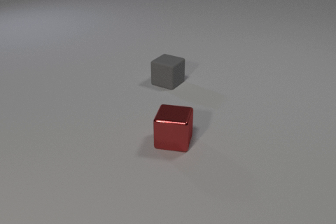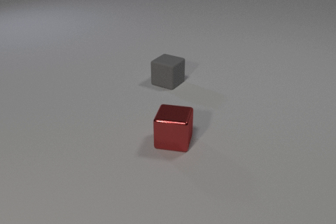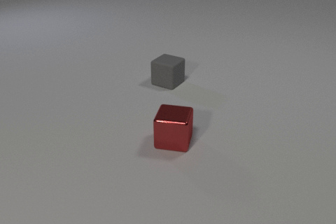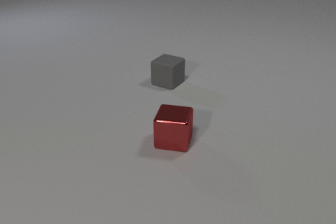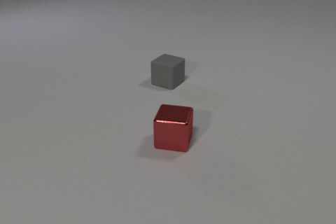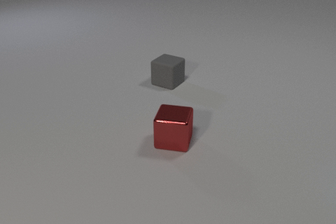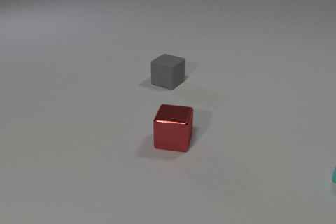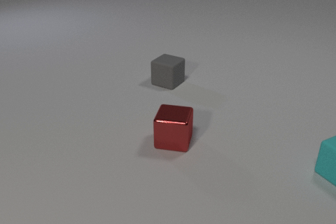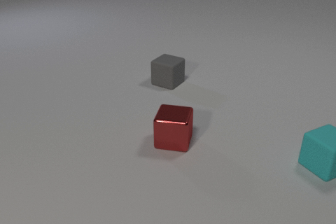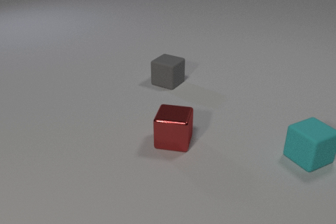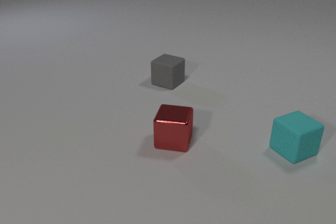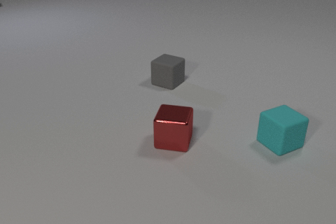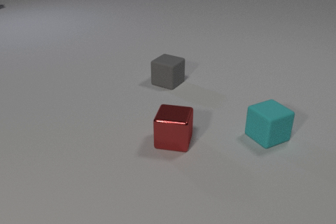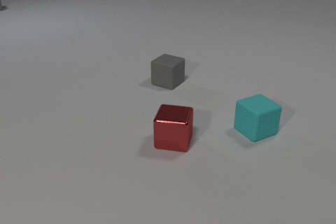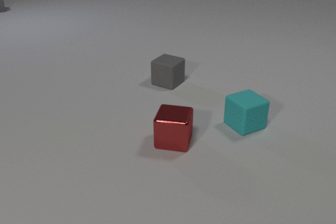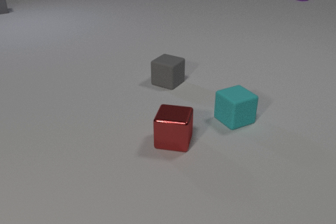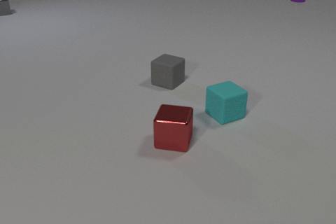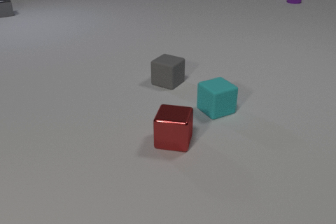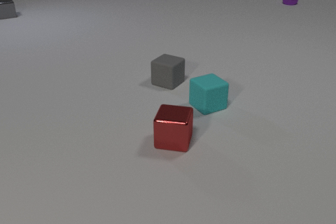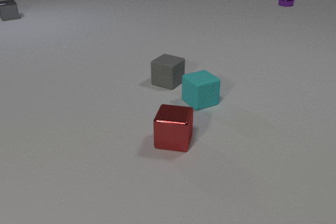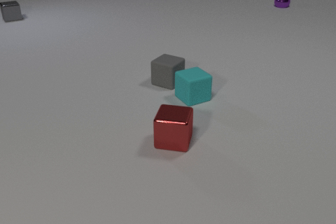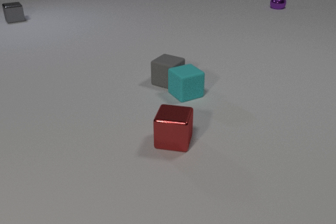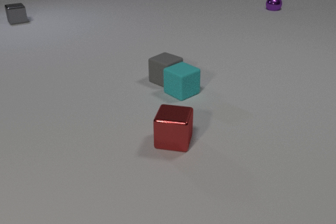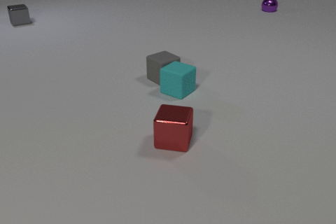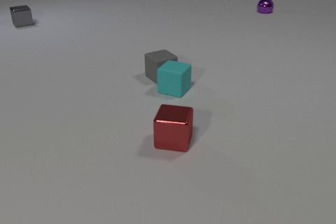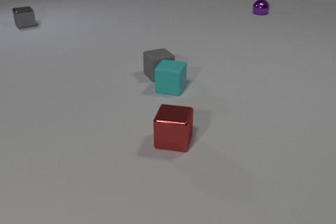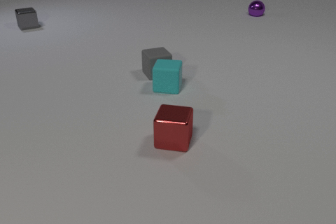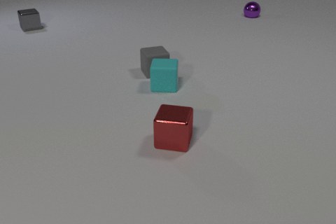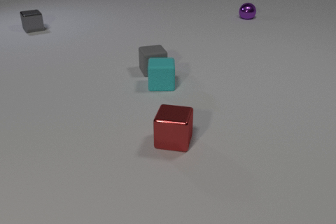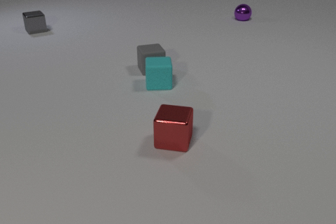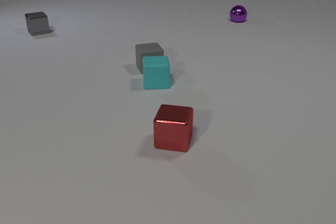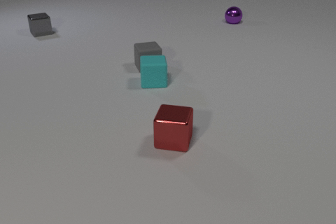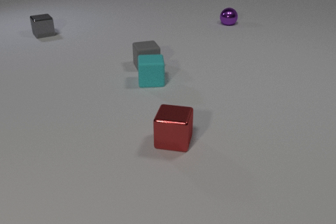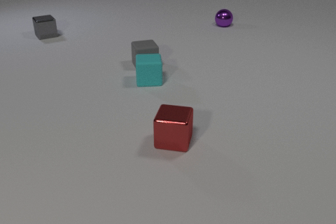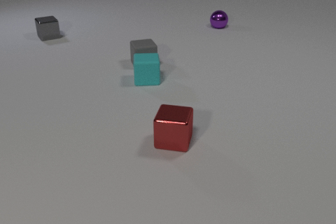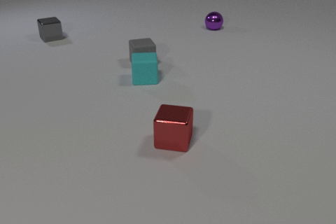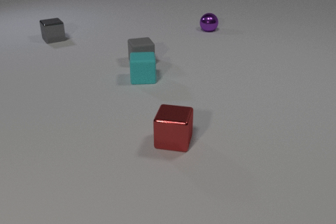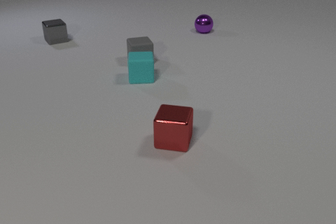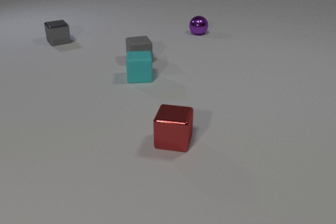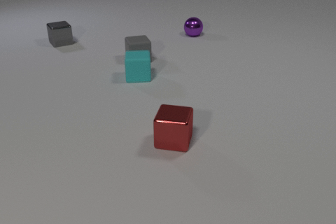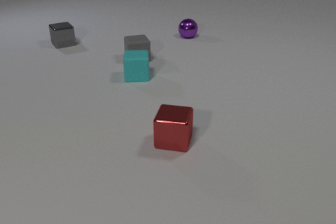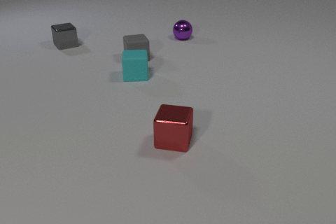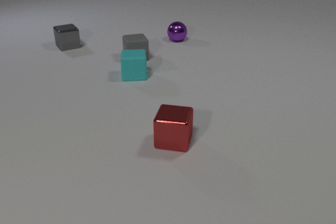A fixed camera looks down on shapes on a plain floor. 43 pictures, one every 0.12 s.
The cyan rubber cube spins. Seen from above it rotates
counterclockwise.
The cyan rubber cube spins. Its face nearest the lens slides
to the right.
0.00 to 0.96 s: The cyan rubber cube comes in at the right edge, slides to the left and away from the camera.
0.96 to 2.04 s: The cyan rubber cube slides to the left and away from the camera. The purple metal sphere comes in at the top edge, rolls toward the camera and to the left. The gray metal cube comes in at the left edge, slides toward the camera.
2.04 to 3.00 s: The cyan rubber cube slides to the left and away from the camera, spins so that its near face slides to the right, counterclockwise seen from above. The gray rubber cube slides away from the camera and to the left, spins clockwise seen from above by about 30 degrees, its near face sliding to the left. The purple metal sphere rolls toward the camera and to the left. The gray metal cube slides toward the camera and to the right. The cyan rubber cube and the gray rubber cube collide.
3.00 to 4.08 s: The cyan rubber cube slides to the left and away from the camera, spins so that its near face slides to the right, counterclockwise seen from above. The gray rubber cube slides away from the camera and to the left. The purple metal sphere rolls toward the camera and to the left. The gray metal cube slides toward the camera and to the right.
4.08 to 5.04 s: The cyan rubber cube slides to the left and away from the camera. The gray rubber cube slides away from the camera and to the left. The purple metal sphere rolls toward the camera and to the left. The gray metal cube slides toward the camera and to the right.
How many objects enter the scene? 3.
What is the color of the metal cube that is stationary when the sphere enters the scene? red.
What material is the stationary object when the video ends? metal.
